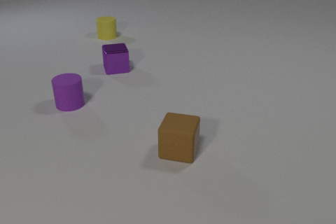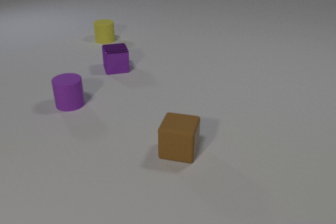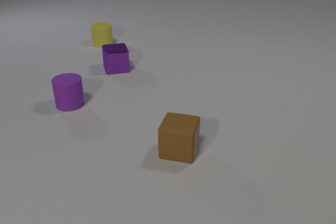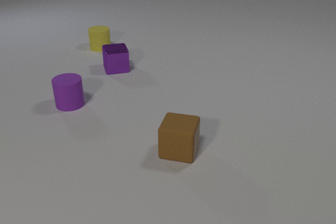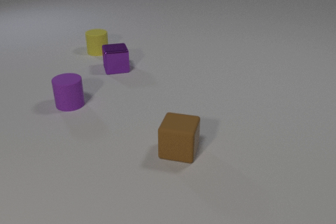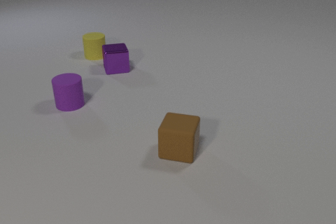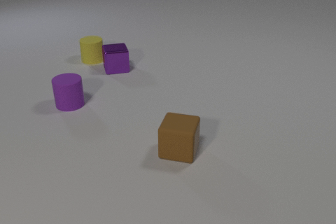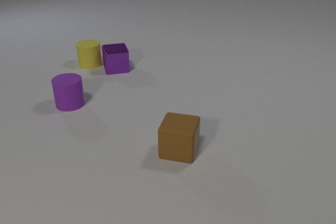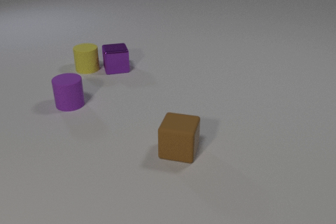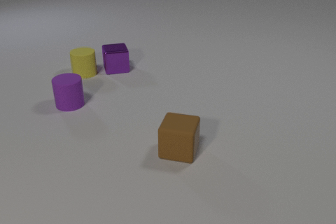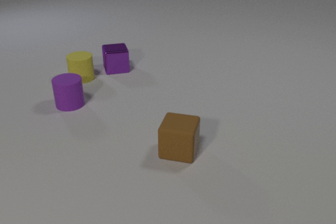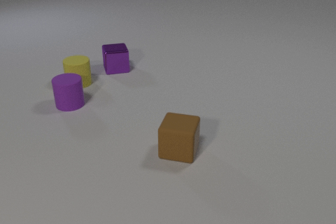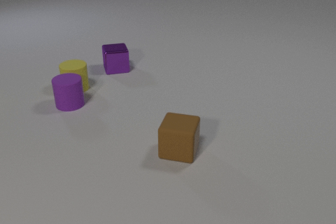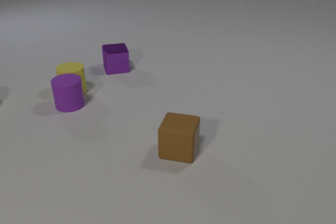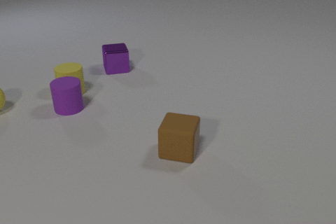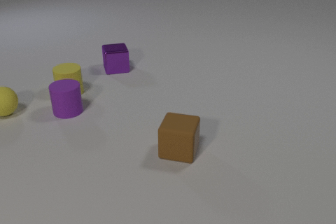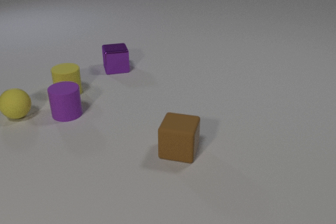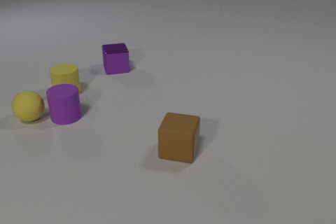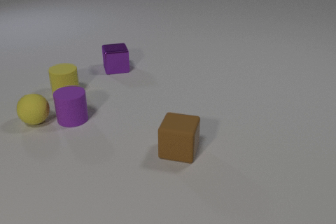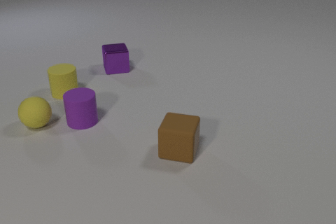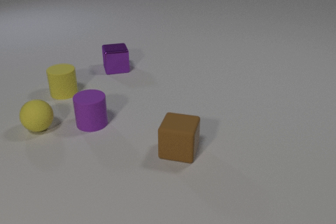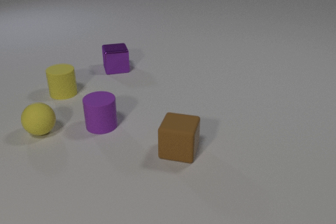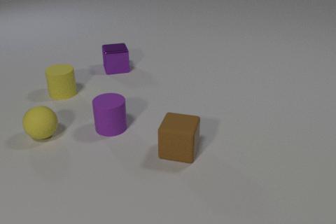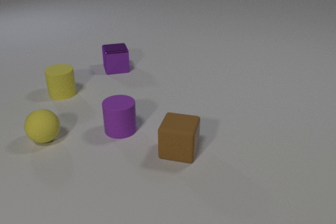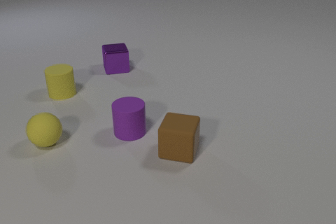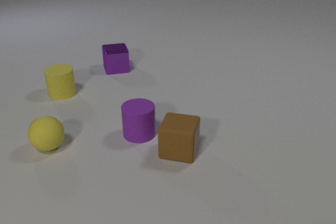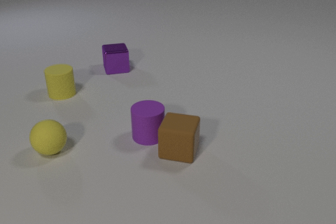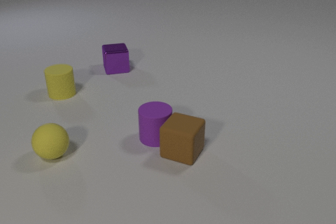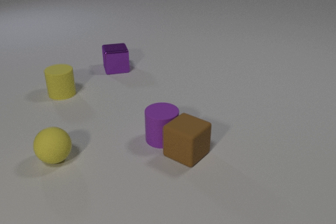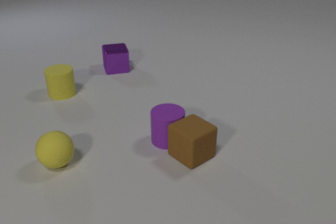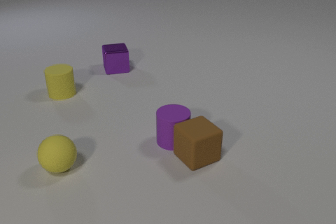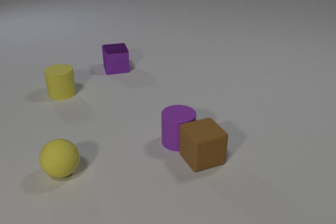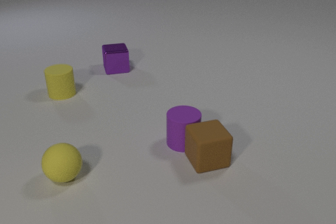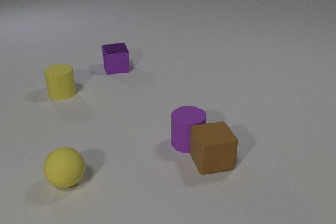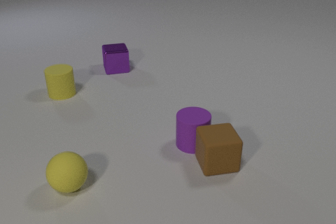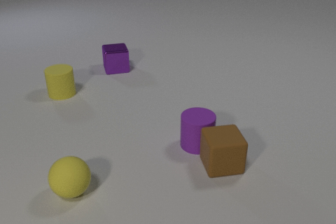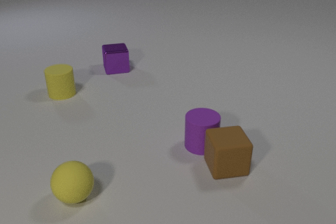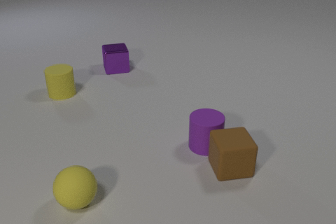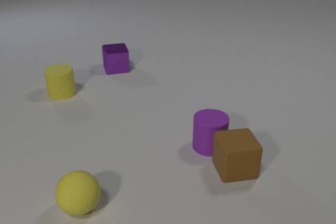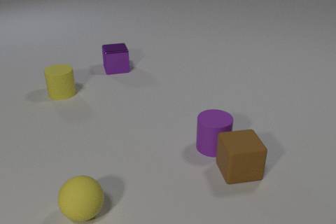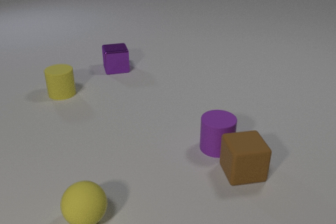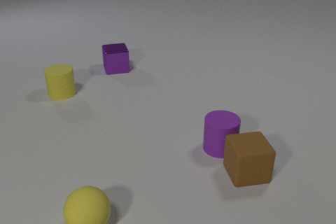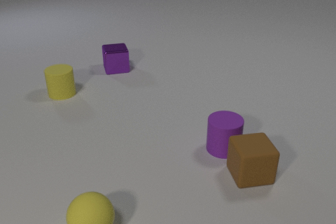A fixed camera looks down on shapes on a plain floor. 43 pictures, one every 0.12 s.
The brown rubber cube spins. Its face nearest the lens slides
to the left.
The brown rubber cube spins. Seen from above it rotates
clockwise.
0.00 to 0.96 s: The yellow rubber cylinder slides toward the camera.
0.96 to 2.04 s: The yellow rubber cylinder slides toward the camera. The purple rubber cylinder slides toward the camera. The yellow rubber sphere comes in at the left edge, rolls to the right and toward the camera. The yellow rubber cylinder and the purple rubber cylinder collide.
2.04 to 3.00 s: The purple rubber cylinder slides to the right and toward the camera. The yellow rubber sphere rolls toward the camera. The purple rubber cylinder and the yellow rubber sphere collide.
3.00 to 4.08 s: The purple rubber cylinder slides to the right. The yellow rubber sphere rolls toward the camera. The brown rubber cube slides to the right and toward the camera, spins clockwise seen from above by about 60 degrees, its near face sliding to the left. The purple rubber cylinder and the brown rubber cube collide.
4.08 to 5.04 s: The purple rubber cylinder slides to the right. The yellow rubber sphere rolls toward the camera. The brown rubber cube slides to the right.
How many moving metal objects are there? 0.
How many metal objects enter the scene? 0.
What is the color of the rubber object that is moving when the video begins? yellow.
